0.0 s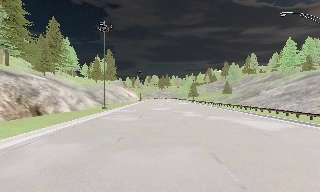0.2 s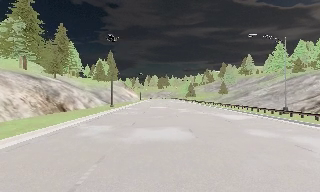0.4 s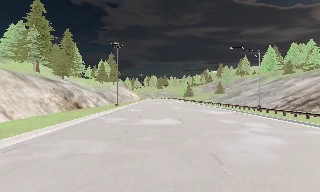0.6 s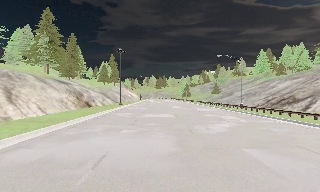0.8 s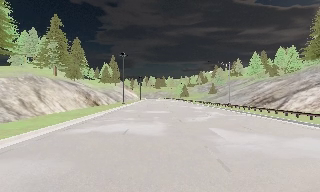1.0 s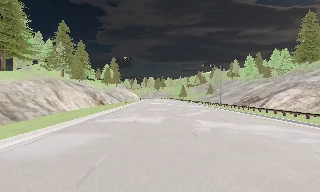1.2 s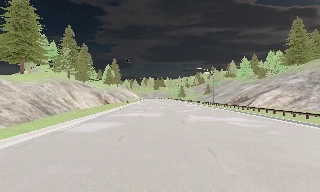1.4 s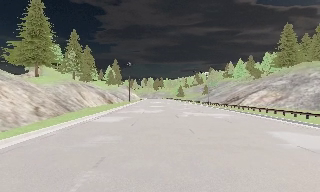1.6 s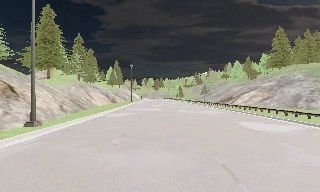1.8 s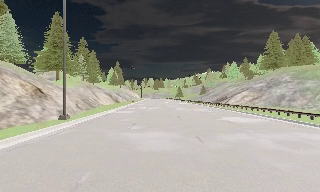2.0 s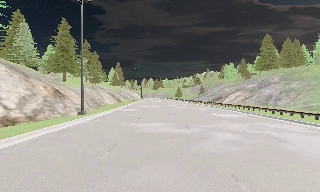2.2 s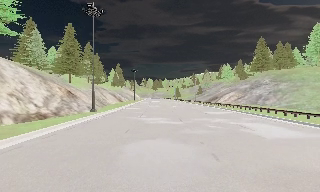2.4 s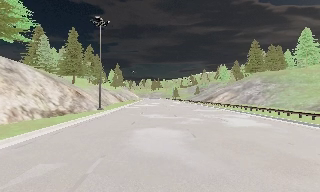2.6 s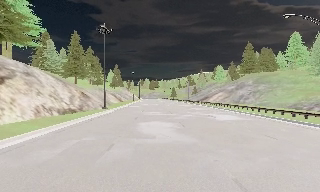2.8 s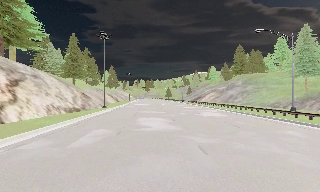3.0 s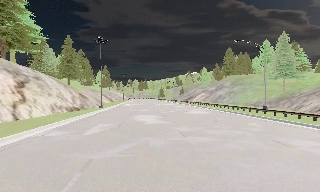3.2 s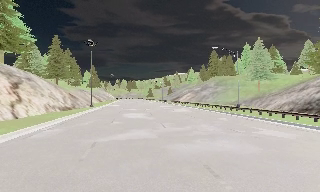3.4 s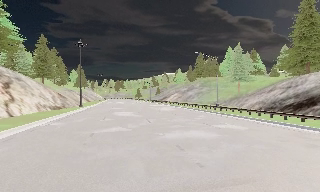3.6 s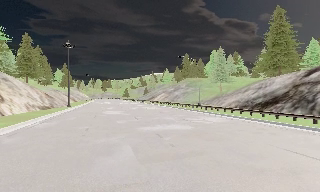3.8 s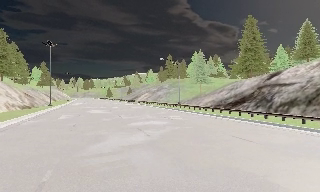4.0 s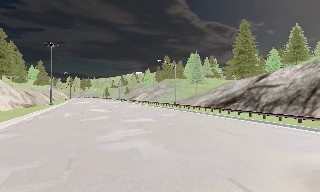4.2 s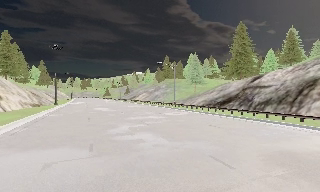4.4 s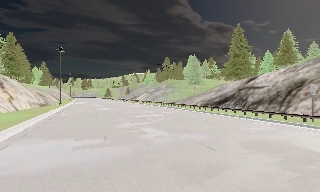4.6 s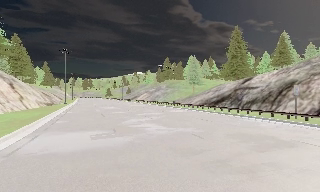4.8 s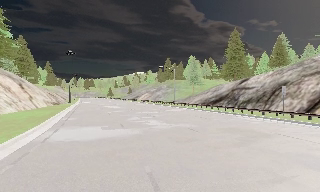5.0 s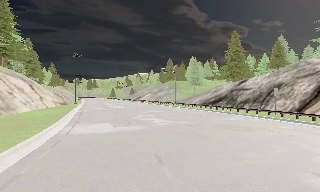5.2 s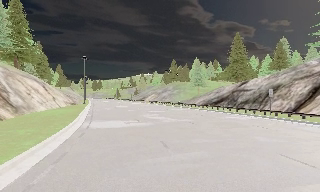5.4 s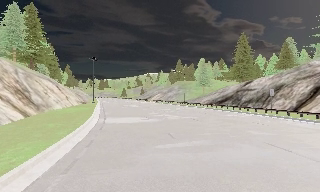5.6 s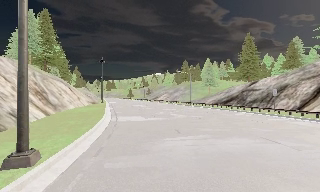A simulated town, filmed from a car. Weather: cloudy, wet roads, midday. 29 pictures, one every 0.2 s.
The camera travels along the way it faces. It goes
backward.
0.0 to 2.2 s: The camera travels backward, about 40 m, so what stands in front gets smaller.
2.2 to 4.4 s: The camera swings to its right by about 25 degrees, and the scene slides to the left. It travels backward, about 20 m, so what stands in front gets smaller. It loses speed.
4.4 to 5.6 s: The camera travels backward, about 8 m, so what stands in front gets smaller.
The film runs backward here.
